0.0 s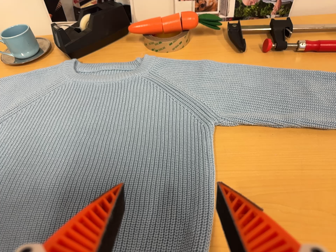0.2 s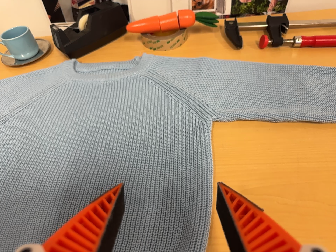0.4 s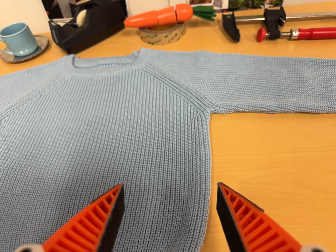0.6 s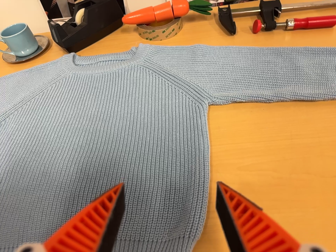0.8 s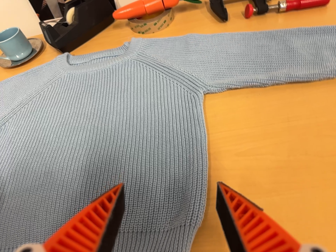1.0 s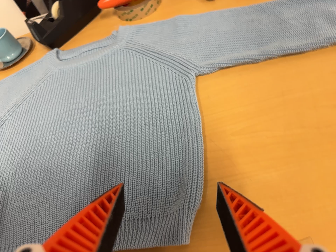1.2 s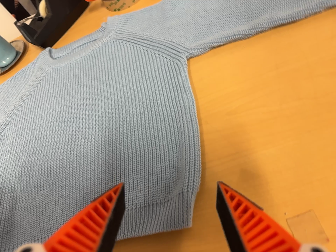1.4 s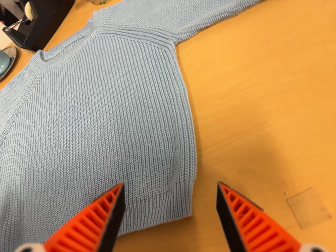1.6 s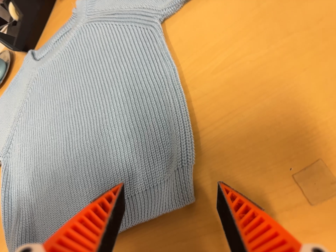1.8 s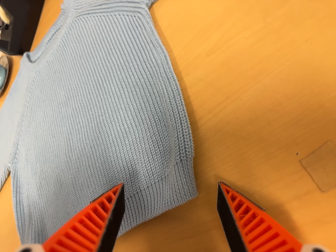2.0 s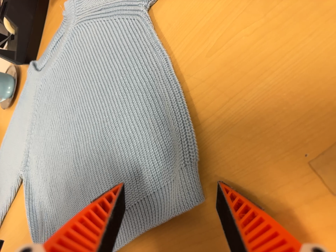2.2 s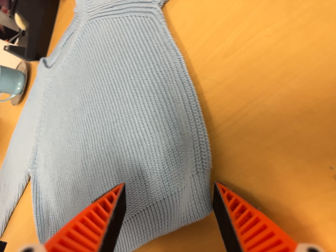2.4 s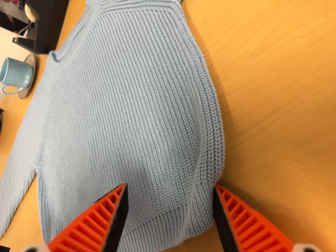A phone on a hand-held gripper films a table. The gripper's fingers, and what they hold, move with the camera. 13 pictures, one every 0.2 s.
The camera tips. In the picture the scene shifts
upward.
The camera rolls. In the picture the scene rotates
counterclockwise.
0.0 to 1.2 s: The camera travels to its right, about 6 cm. Its aim tips toward the bottom of its view by about 10 degrees, and the scene shifts upward. It rolls about its line of sight by about 20 degrees, and the scene rotates counterclockwise.
1.2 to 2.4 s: The camera pans to its left by about 15 degrees. It travels forward and to its right, about 9 cm, so what stands in front looms larger. Its aim tips toward the bottom of its view by about 10 degrees, and the scene shifts upward. It rolls about its line of sight by about 20 degrees, and the scene rotates counterclockwise.
The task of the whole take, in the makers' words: fold up.
The film runs forward here.
